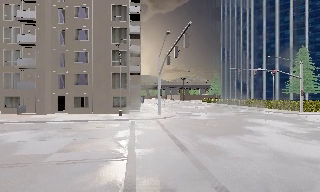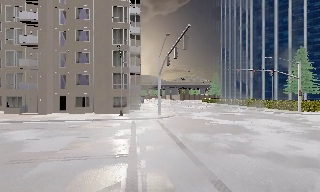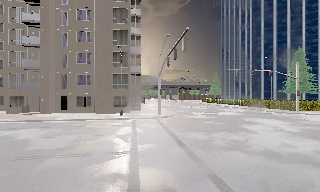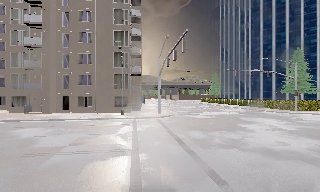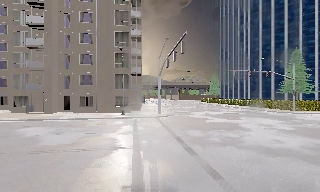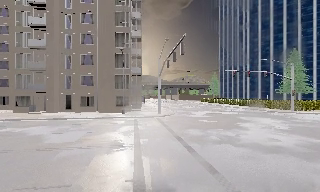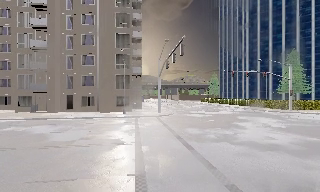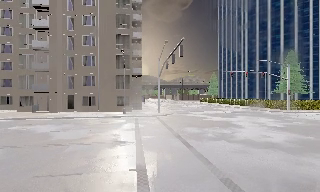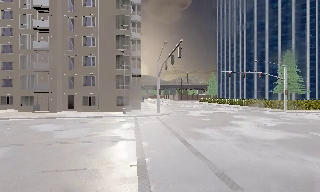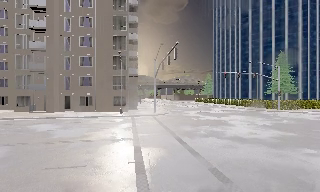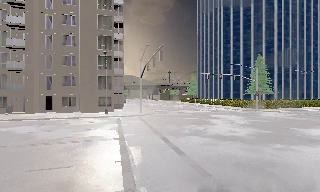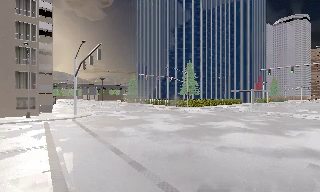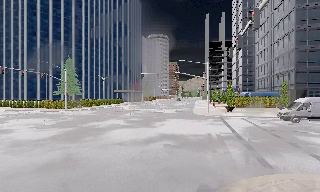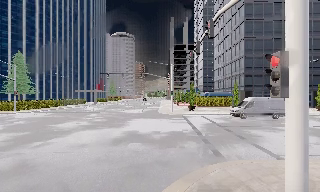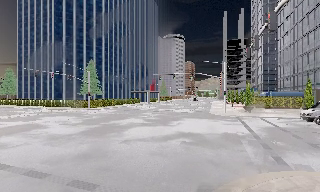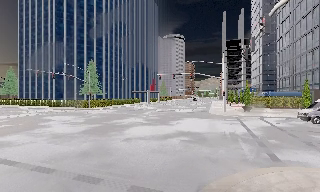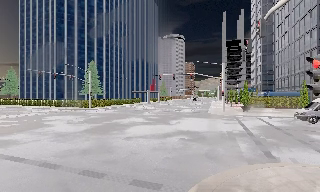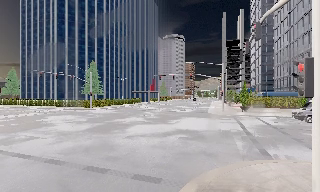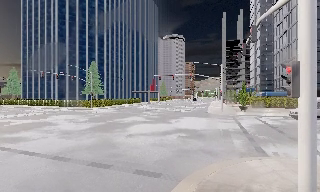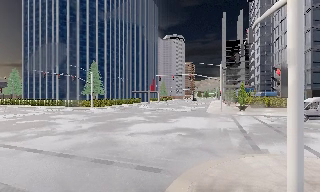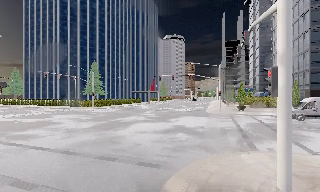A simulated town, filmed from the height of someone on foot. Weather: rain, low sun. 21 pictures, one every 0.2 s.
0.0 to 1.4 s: The camera travels backward, about 2.5 m, so what stands in front gets smaller.
1.4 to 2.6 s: The camera swings to its right by about 80 degrees, and the scene slides to the left. It travels backward, about 2 m.
2.6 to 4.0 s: The camera swings to its left by about 20 degrees, and the scene slides to the right. It travels backward, about 2.5 m, so what stands in front gets smaller.
The film runs backward here.
